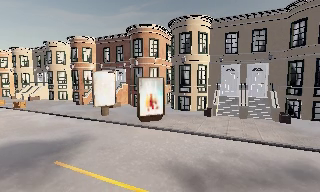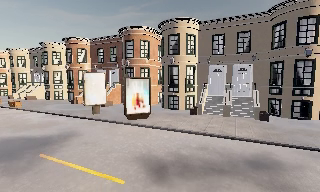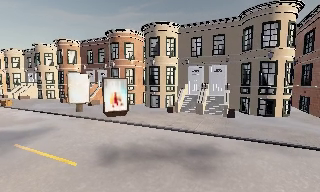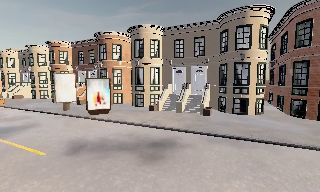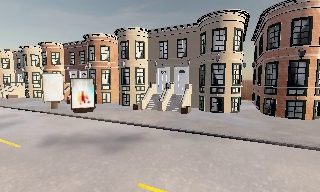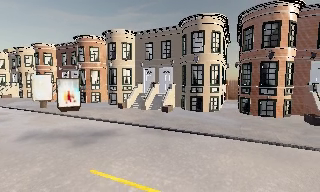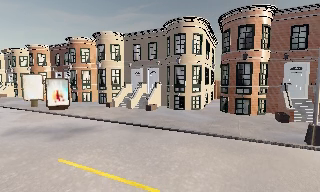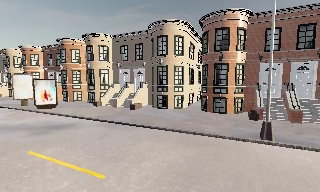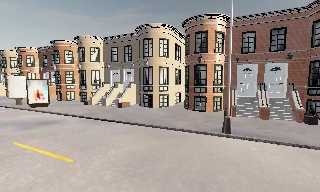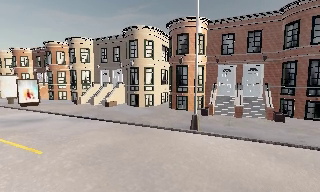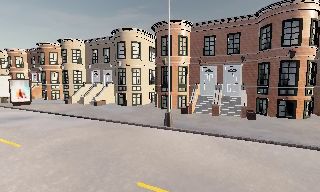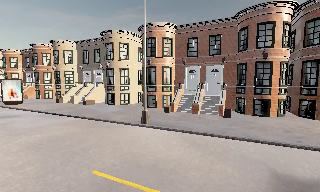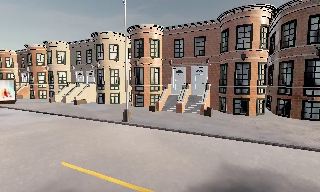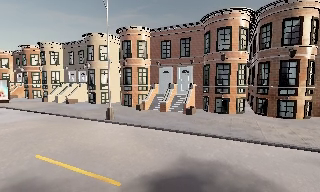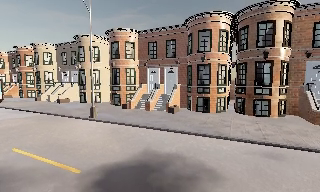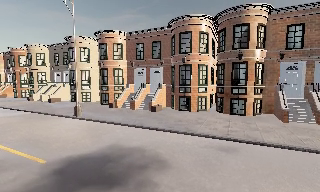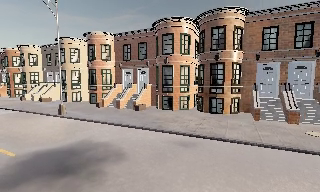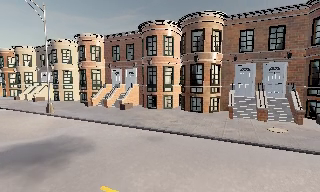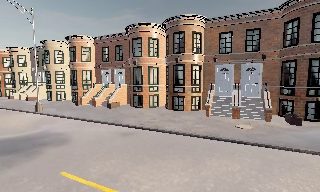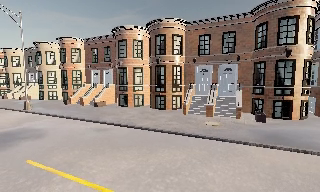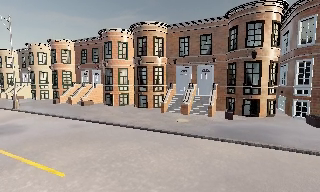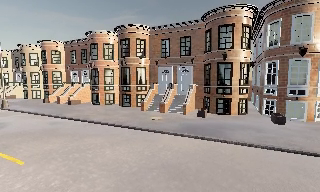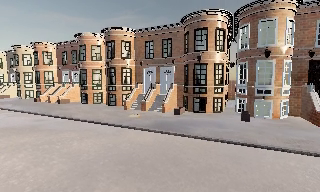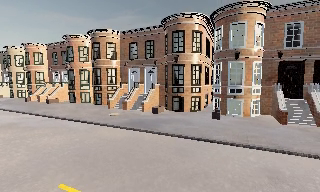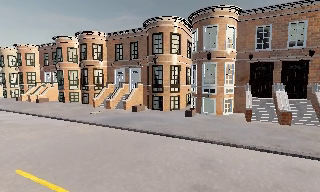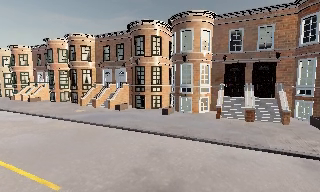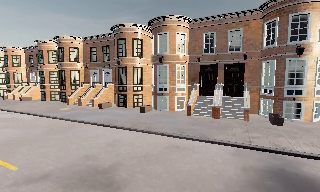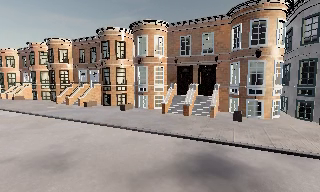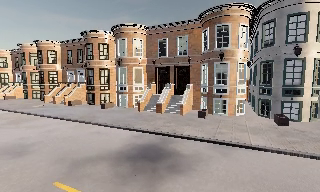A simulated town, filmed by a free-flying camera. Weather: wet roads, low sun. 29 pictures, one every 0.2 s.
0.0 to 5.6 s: The camera travels to its right and backward, about 40 m, so close, fixed things drift to the left.
The film runs forward here.
